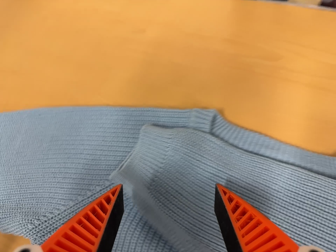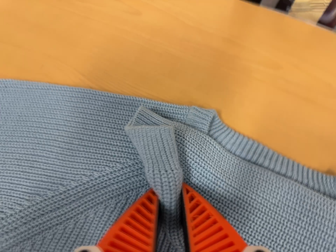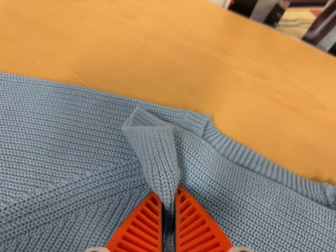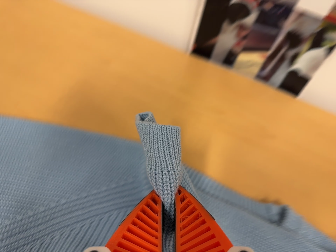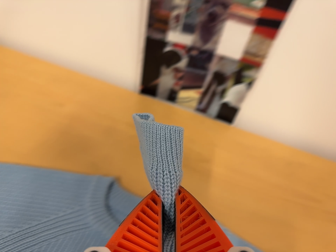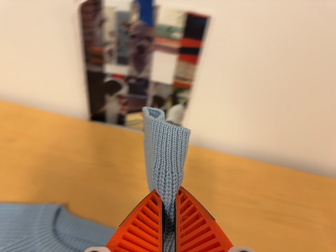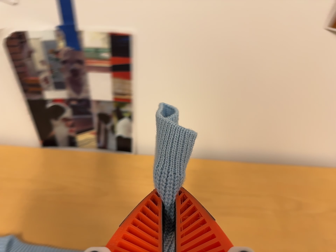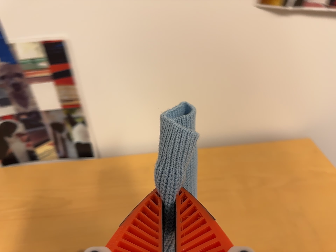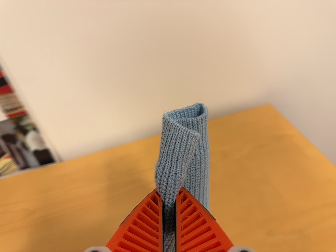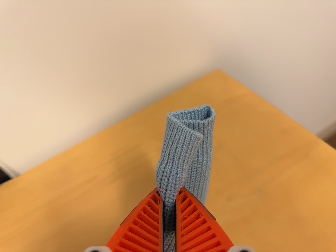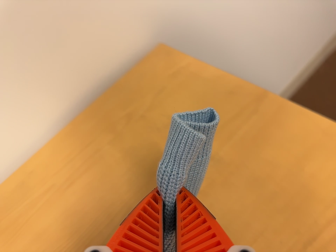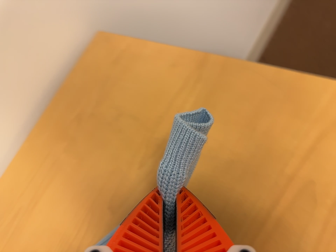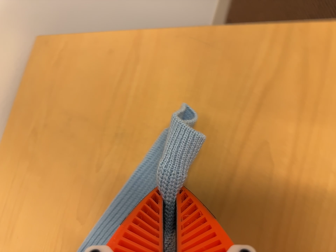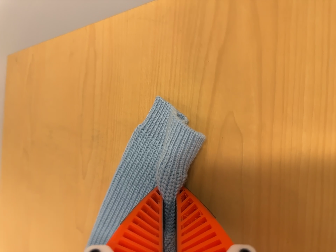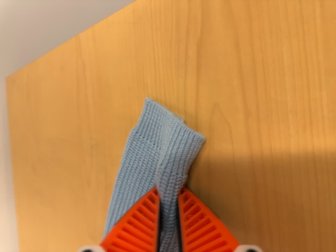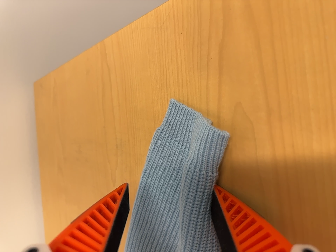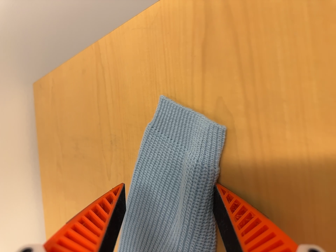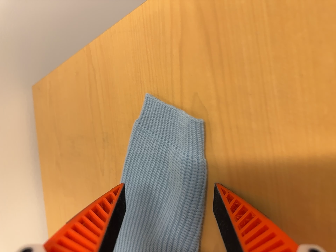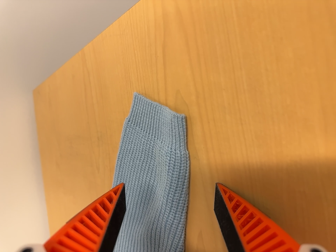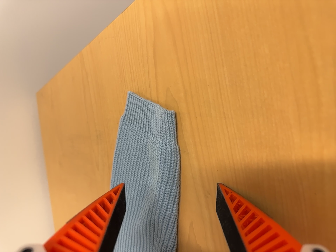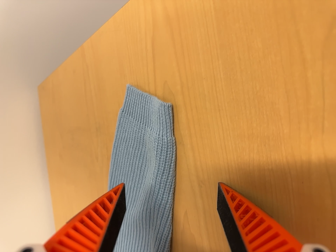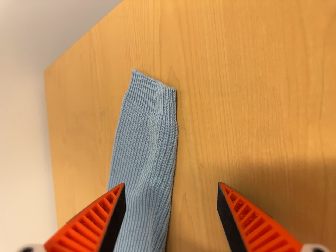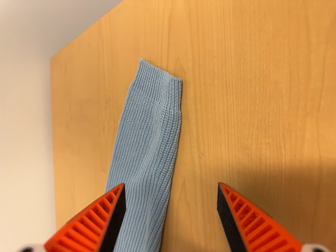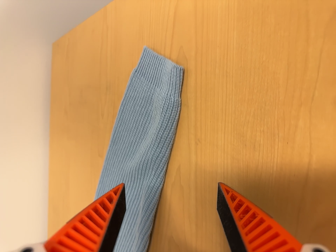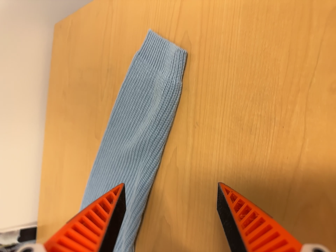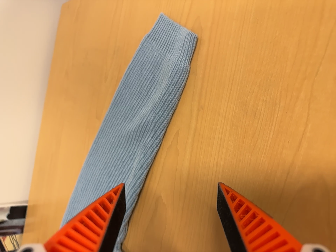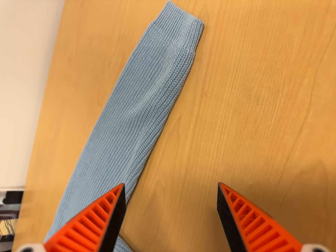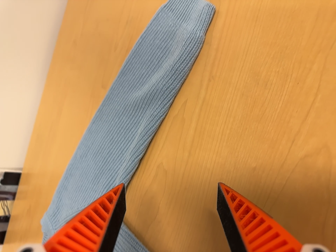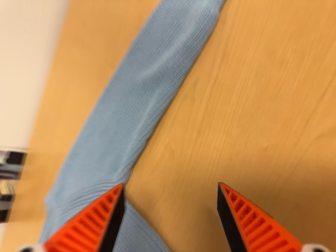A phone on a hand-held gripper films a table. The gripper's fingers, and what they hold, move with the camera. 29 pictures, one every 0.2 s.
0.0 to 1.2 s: The camera pans to its right by about 30 degrees. It travels to its right and backward, about 22 cm, so close, fixed things drift to the left. Its aim tips toward the top of its view by about 20 degrees, and the scene shifts downward. It rolls about its line of sight by about 10 degrees, and the scene rotates counterclockwise.
1.2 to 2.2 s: The camera swings to its right by about 10 degrees, and the scene slides to the left. It travels to its right, about 36 cm, so close, fixed things drift to the left. Its aim tips toward the bottom of its view by about 15 degrees, and the scene shifts upward. It rolls about its line of sight by about 60 degrees, and the scene rotates counterclockwise.
2.2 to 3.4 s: The camera pans to its left by about 10 degrees. It travels to its right, about 16 cm. It rolls about its line of sight by about 40 degrees, and the scene rotates counterclockwise.
3.4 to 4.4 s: The camera travels backward, about 7 cm, so what stands in front gets smaller.
4.4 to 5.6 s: The camera travels toward the bottom of its view and to its left, about 10 cm, so close, fixed things drift upward. It rolls about its line of sight by about 20 degrees, and the scene rotates clockwise.
The film runs backward here.
